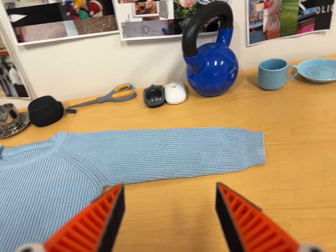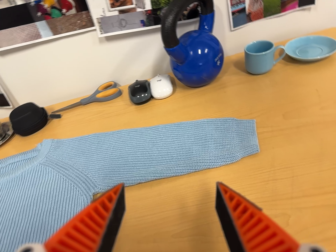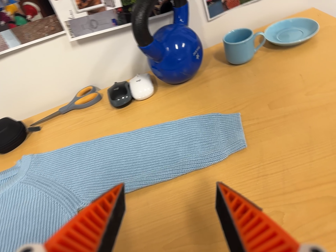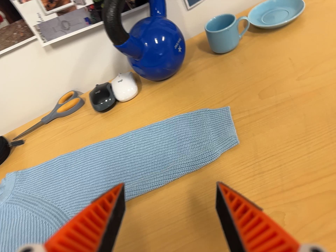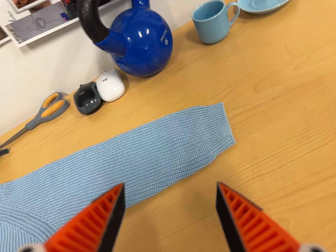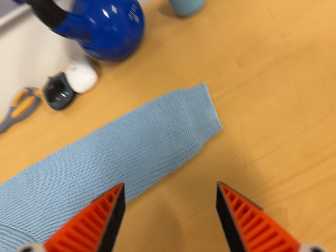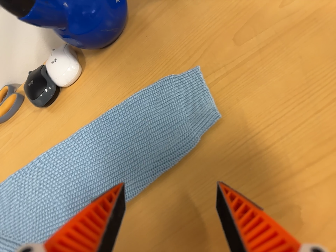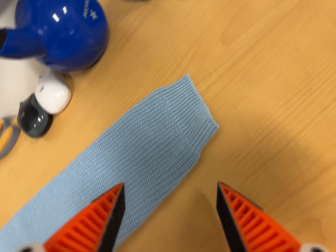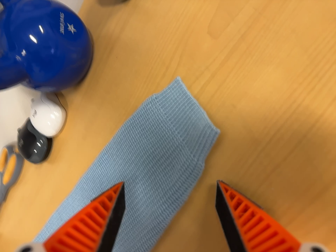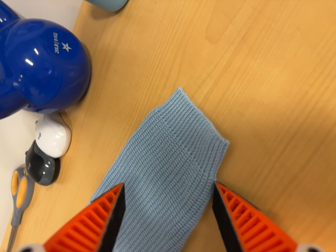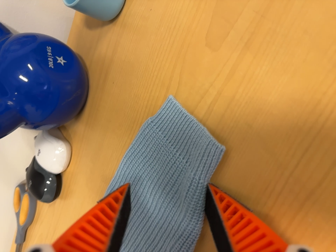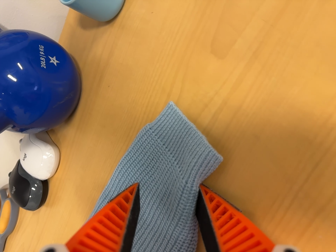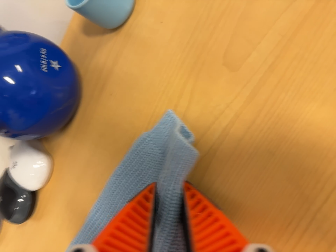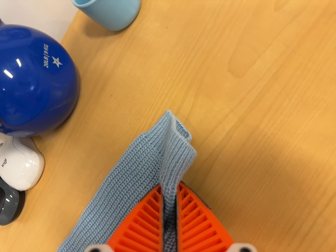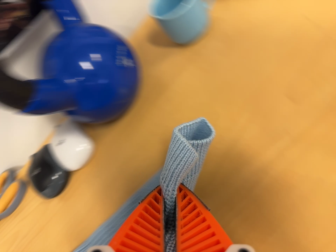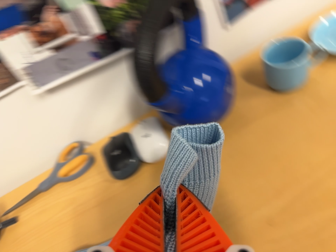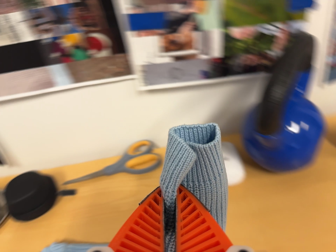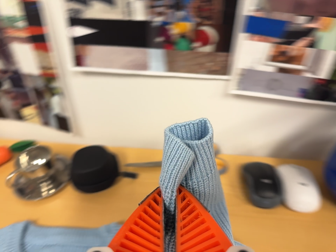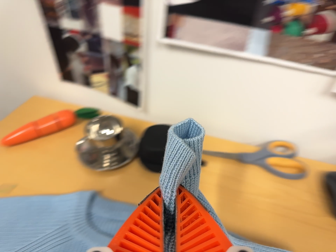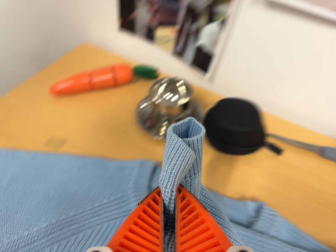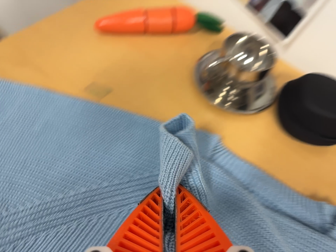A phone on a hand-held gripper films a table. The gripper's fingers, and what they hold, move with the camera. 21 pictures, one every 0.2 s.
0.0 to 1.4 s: The camera travels forward, toward the top of its view and to its right, about 24 cm, so what stands in front looms larger. Its aim tips toward the bottom of its view by about 15 degrees. It rolls about its line of sight by about 40 degrees, and the scene rotates counterclockwise.
1.4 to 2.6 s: The camera travels forward, about 8 cm, so what stands in front looms larger. It rolls about its line of sight by about 10 degrees, and the scene rotates counterclockwise.
2.6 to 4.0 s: The scene slides to the right, as the camera pans about 30 degrees to its left. It travels to its left, about 60 cm, so close, fixed things drift to the right. It rolls about its line of sight by about 90 degrees, and the scene rotates clockwise.
The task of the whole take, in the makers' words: right arm across.
The film runs forward here.
